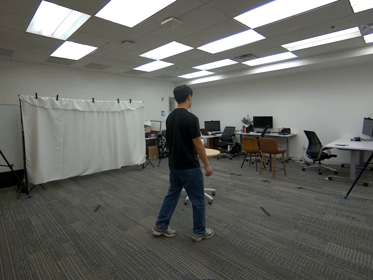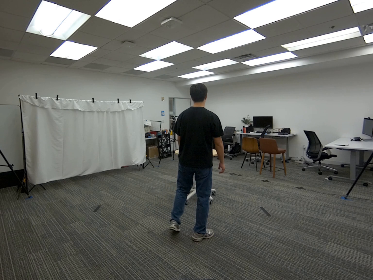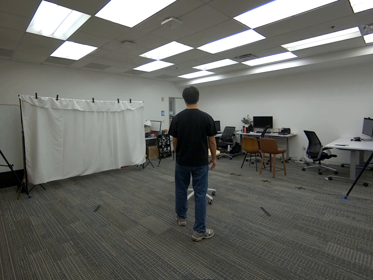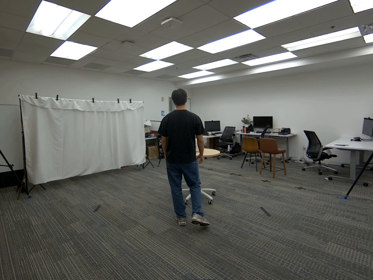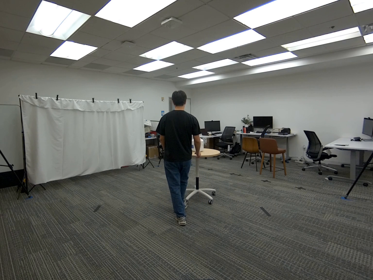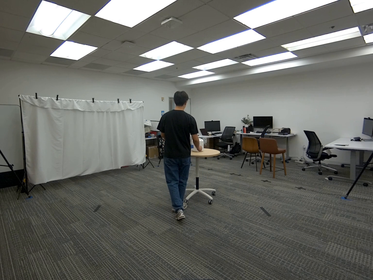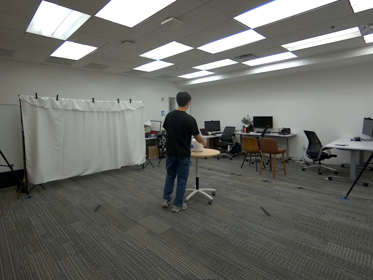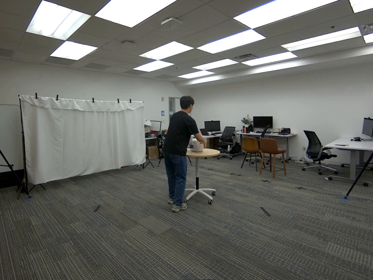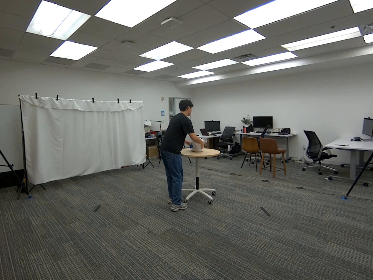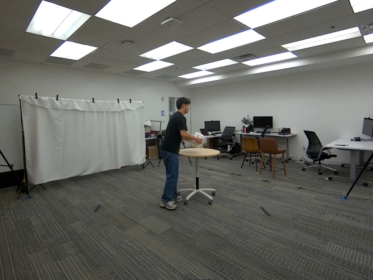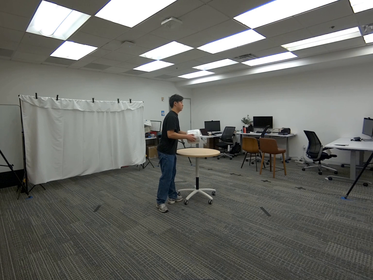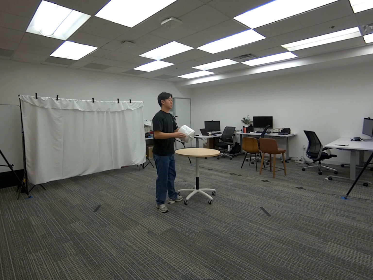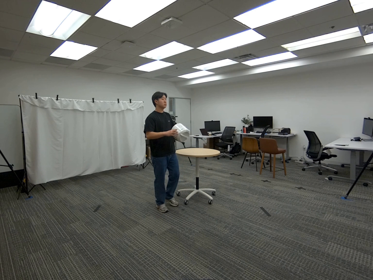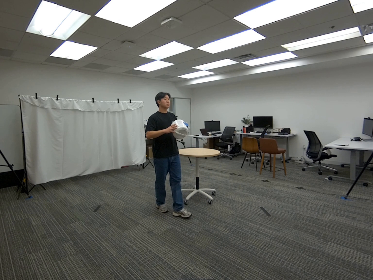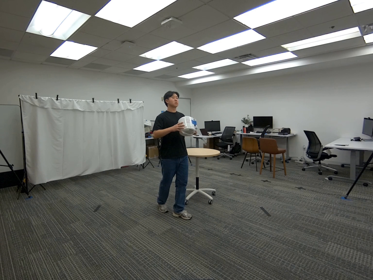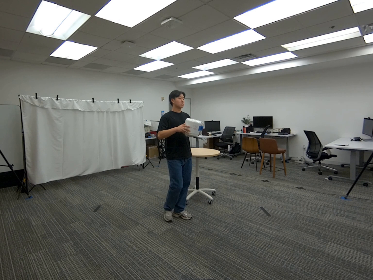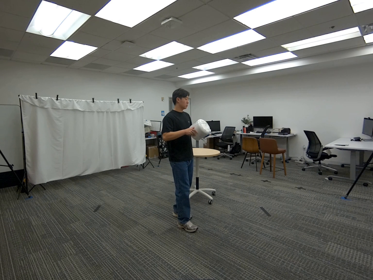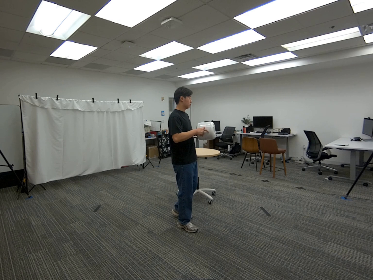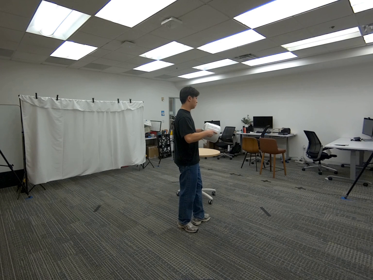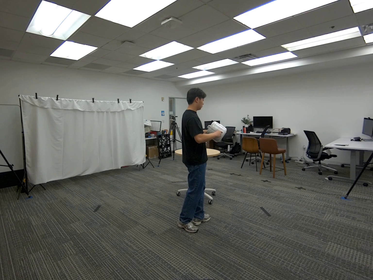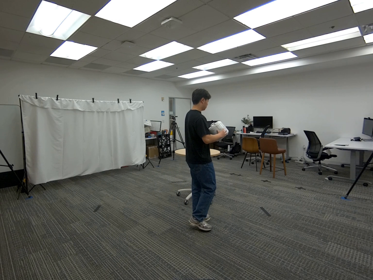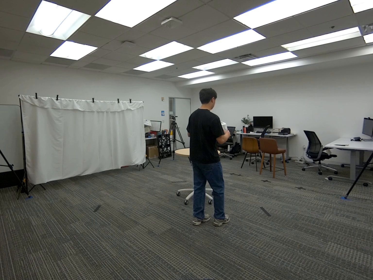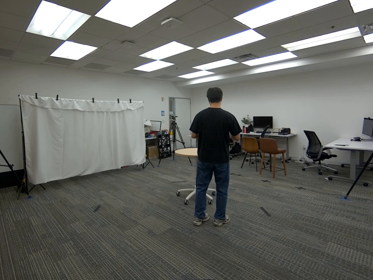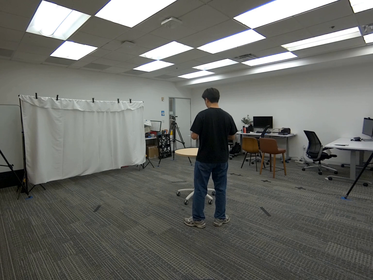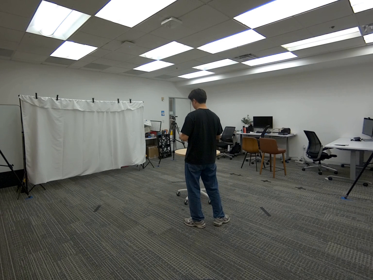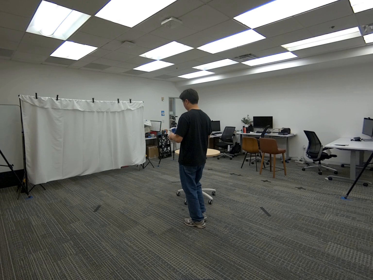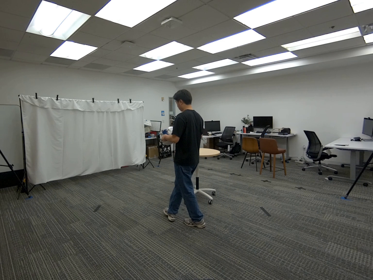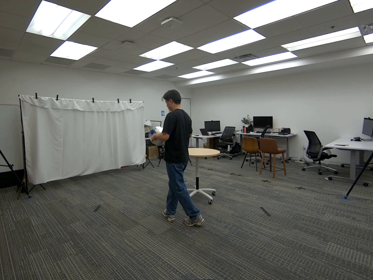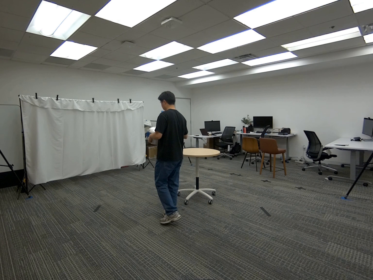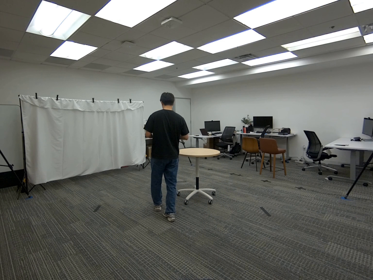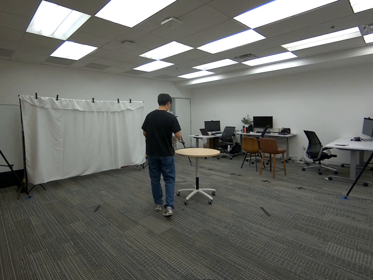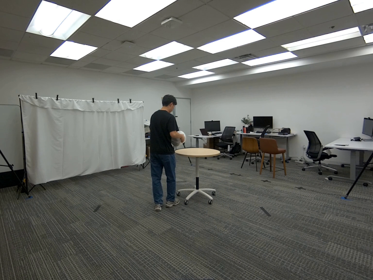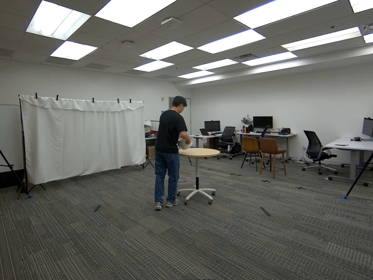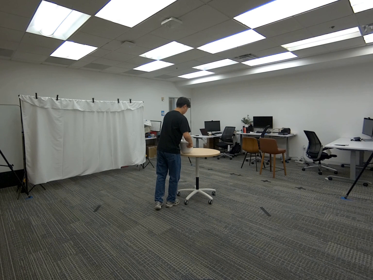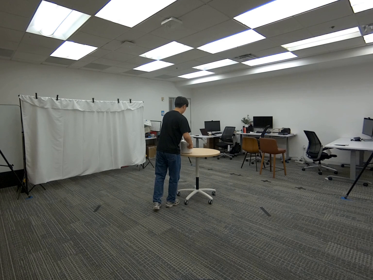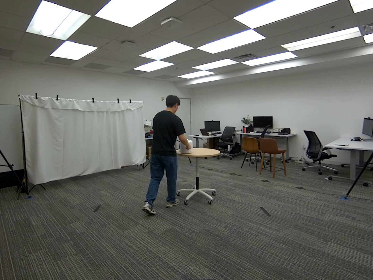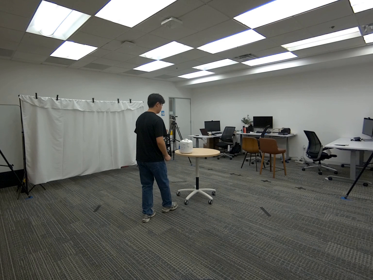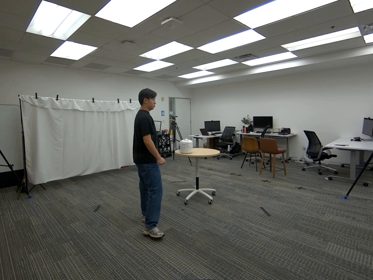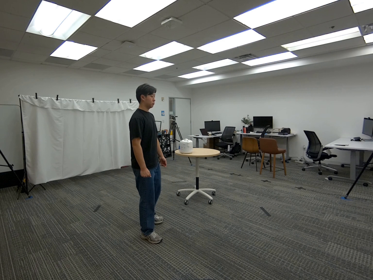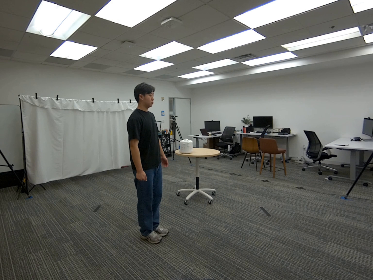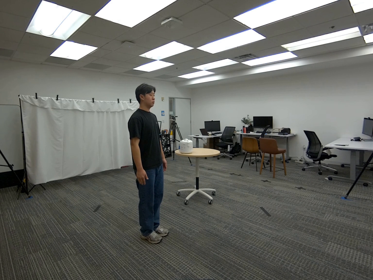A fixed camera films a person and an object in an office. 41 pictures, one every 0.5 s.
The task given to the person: Walk over to the rice cooker on the round table and pick up the rice cooker using both hands. Rotate the rice cooker a few times and place on the ground when finished.
